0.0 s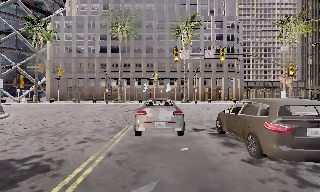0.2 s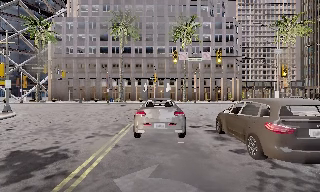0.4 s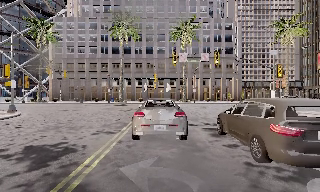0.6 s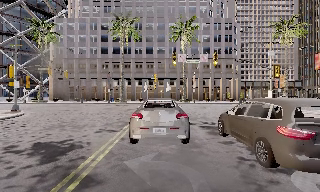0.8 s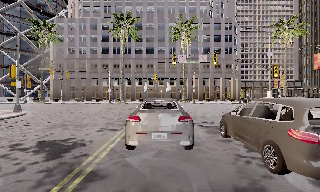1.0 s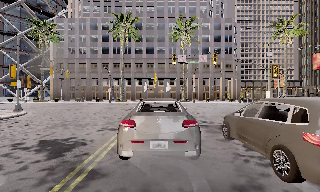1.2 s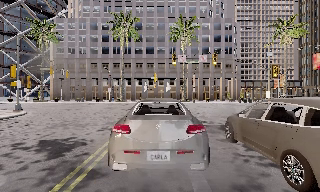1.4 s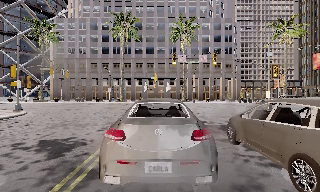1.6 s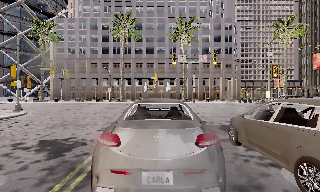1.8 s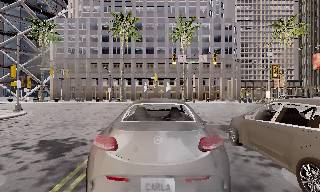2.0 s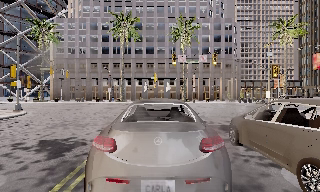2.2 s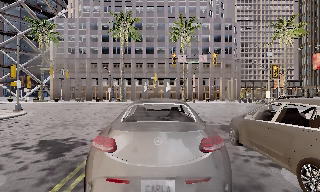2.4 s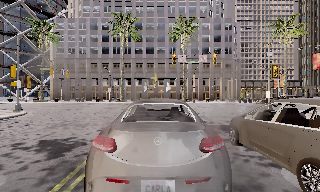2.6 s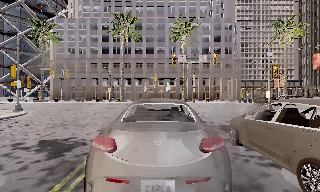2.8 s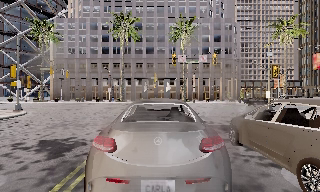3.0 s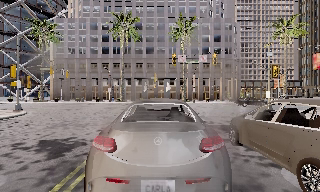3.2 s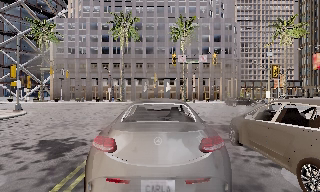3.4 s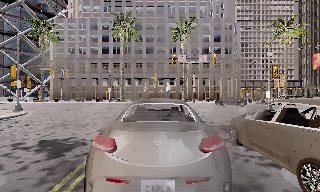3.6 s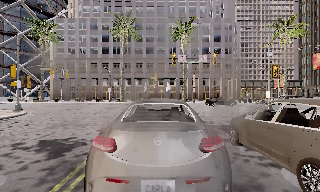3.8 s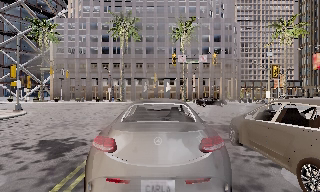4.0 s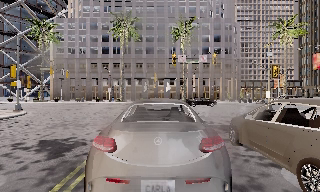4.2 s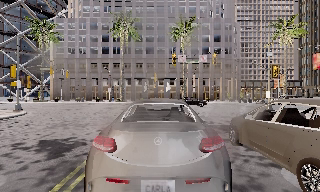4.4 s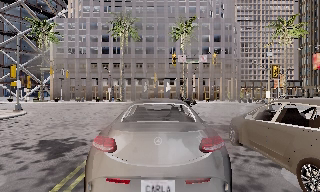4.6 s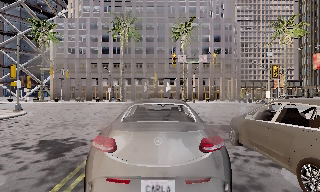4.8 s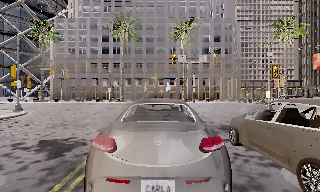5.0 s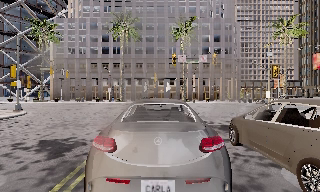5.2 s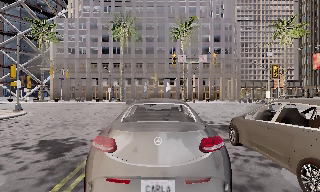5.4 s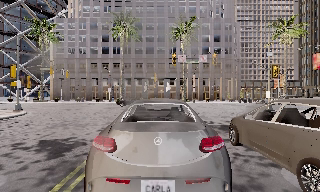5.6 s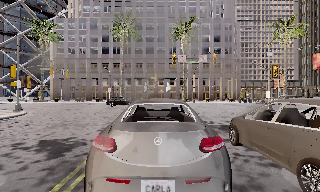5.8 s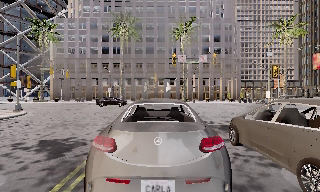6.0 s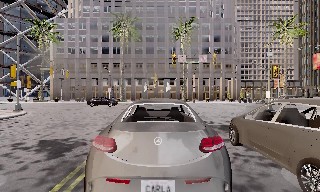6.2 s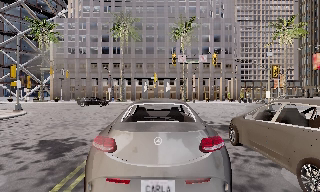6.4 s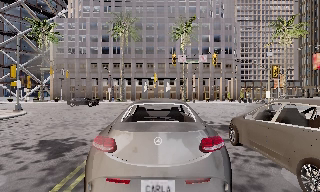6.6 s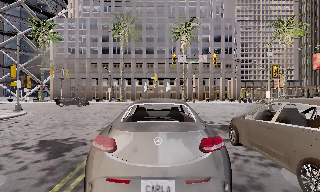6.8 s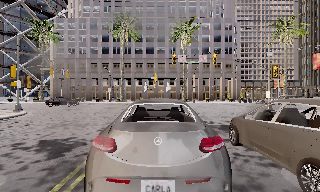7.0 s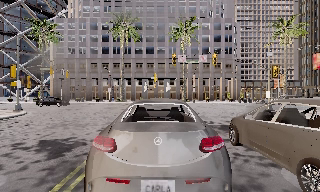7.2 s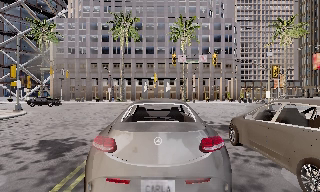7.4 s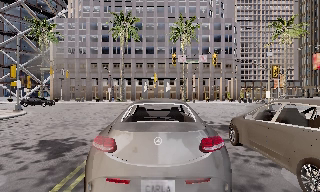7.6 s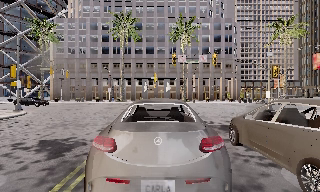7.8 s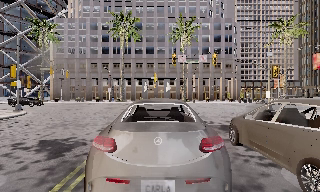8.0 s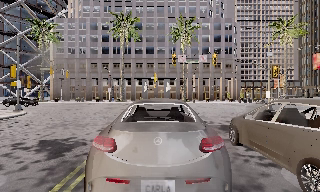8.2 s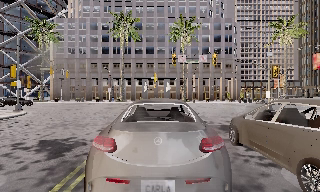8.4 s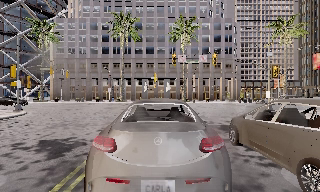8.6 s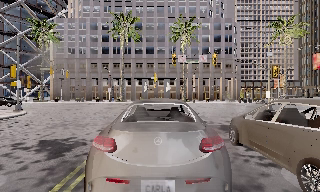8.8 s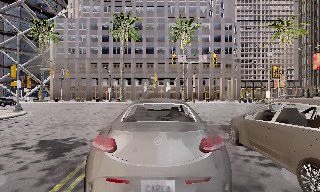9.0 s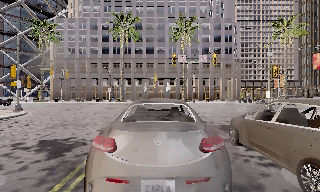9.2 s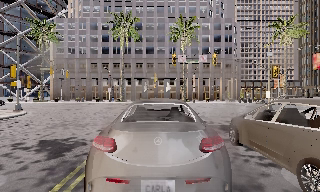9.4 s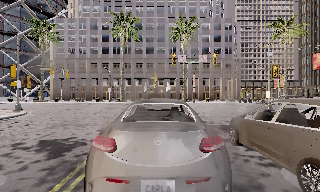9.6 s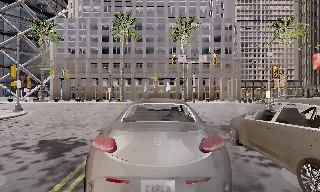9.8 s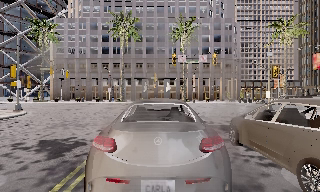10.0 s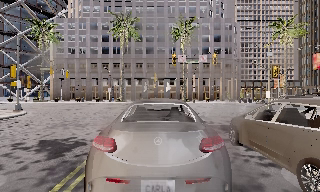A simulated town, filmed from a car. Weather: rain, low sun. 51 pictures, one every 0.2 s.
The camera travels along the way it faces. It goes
backward.
0.0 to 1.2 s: The camera travels backward, about 2 m, so what stands in front gets smaller. It loses speed.
1.2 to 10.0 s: The camera keeps its place and its aim.
The film runs backward here.
